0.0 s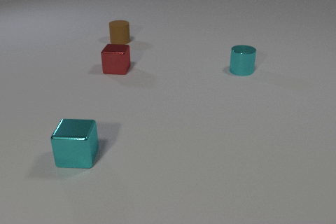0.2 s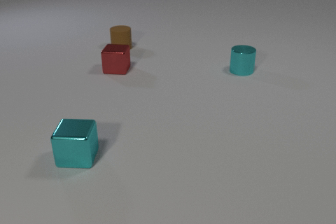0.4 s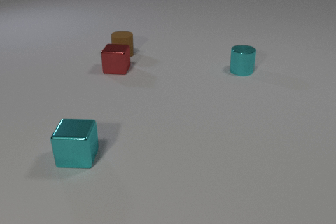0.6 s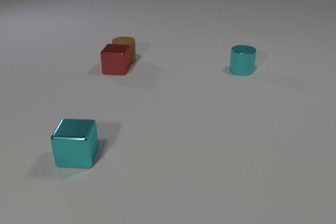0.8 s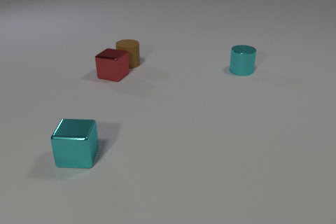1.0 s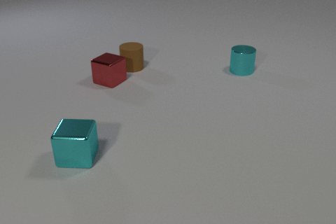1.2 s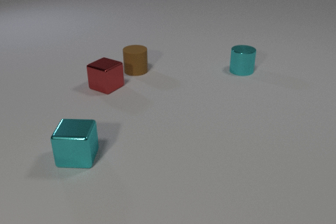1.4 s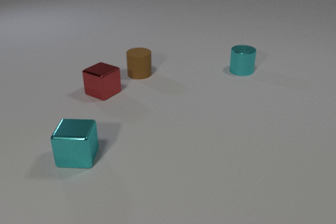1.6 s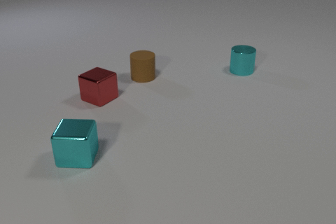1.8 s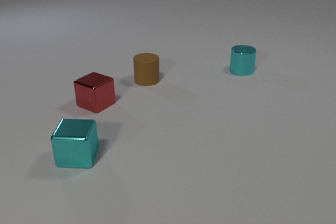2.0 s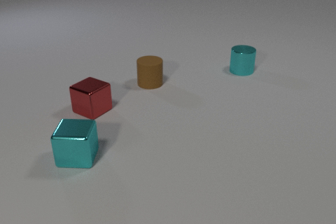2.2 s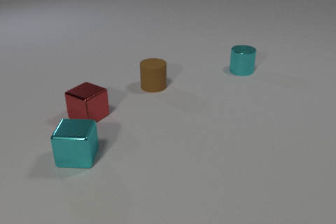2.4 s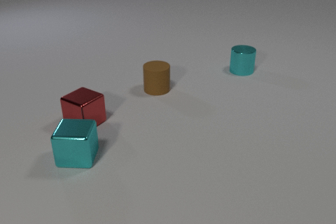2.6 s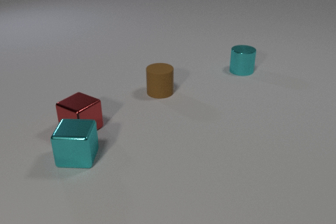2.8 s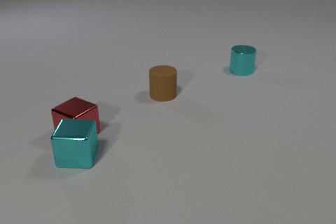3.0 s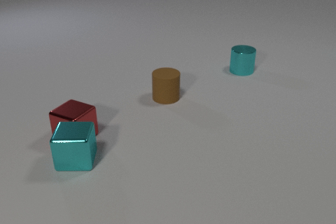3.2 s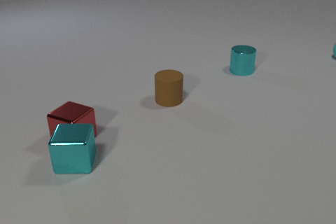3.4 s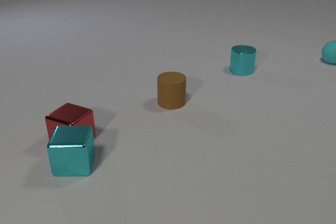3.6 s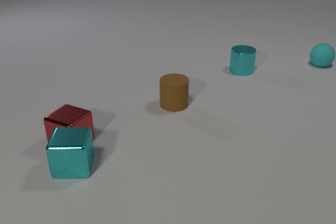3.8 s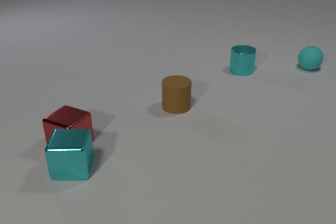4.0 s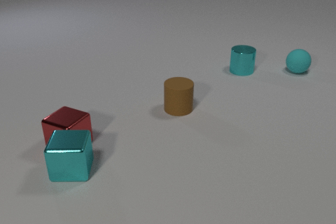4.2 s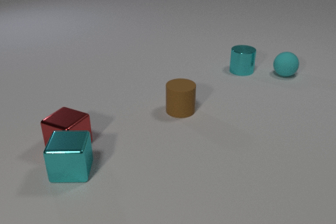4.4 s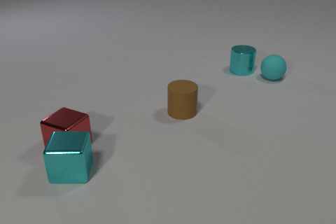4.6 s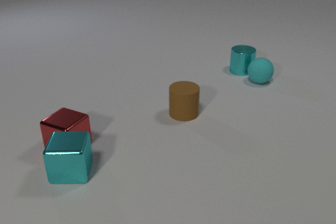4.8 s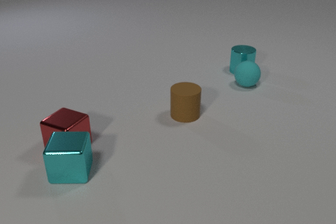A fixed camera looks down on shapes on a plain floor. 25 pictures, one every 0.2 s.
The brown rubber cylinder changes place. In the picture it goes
toward the camera.
The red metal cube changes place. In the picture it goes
toward the camera.
0.0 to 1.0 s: The brown rubber cylinder slides toward the camera. The red metal cube slides toward the camera, spins so that its near face slides to the left, clockwise seen from above. The brown rubber cylinder and the red metal cube collide.
1.0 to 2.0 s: The brown rubber cylinder slides toward the camera and to the right. The red metal cube slides toward the camera.
2.0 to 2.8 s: The brown rubber cylinder slides toward the camera and to the right. The red metal cube slides toward the camera. The red metal cube and the cyan metal cube collide.
2.8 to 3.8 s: The brown rubber cylinder slides toward the camera and to the right. The red metal cube slides toward the camera and to the left. The cyan metal cube slides toward the camera. The cyan rubber sphere comes in at the right edge, rolls toward the camera and to the left.
3.8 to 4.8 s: The brown rubber cylinder slides toward the camera and to the right. The cyan rubber sphere rolls to the left and toward the camera.
What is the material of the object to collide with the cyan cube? metal.
How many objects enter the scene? 1.
How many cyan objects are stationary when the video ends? 2.
